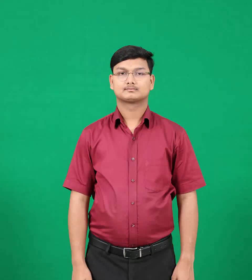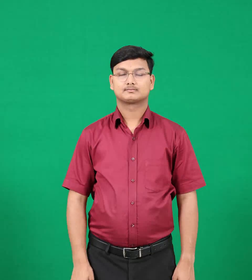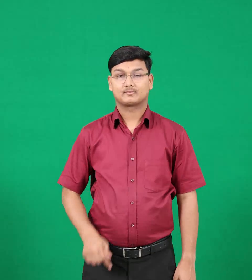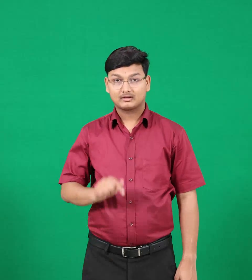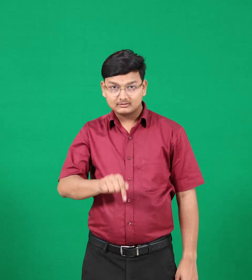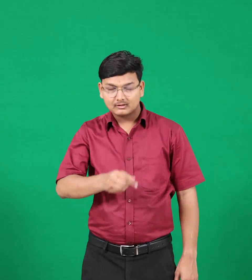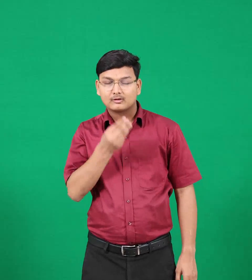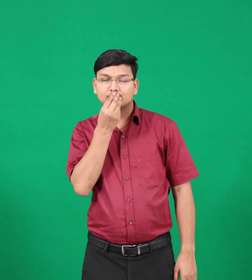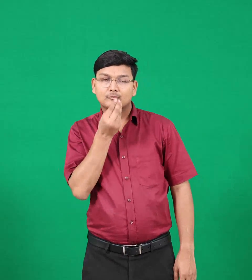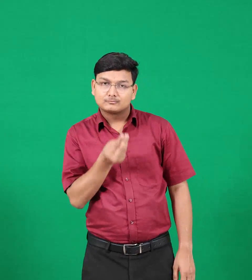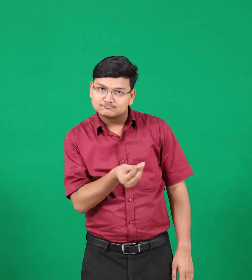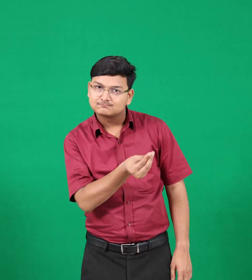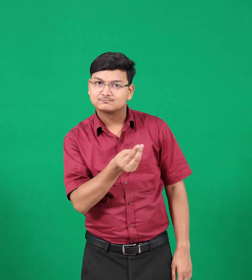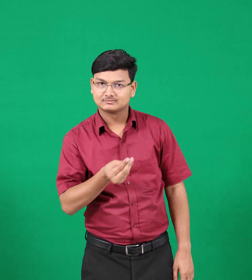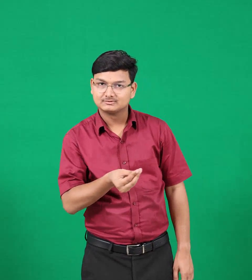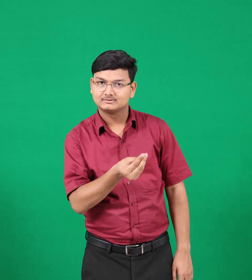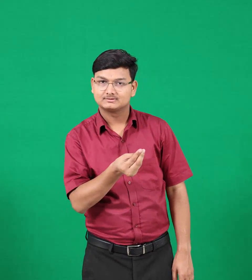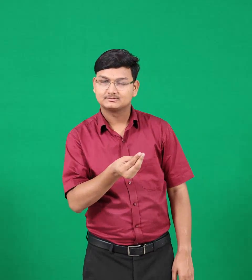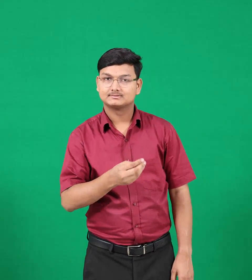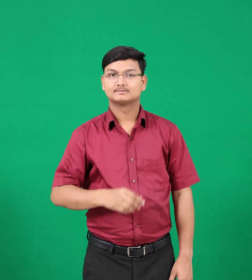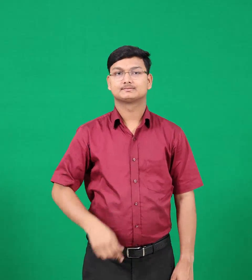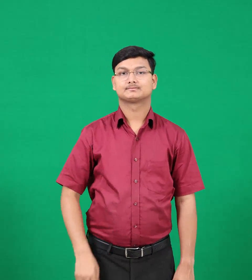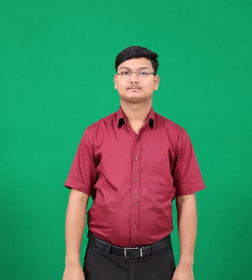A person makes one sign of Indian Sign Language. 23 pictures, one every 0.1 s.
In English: feeding
